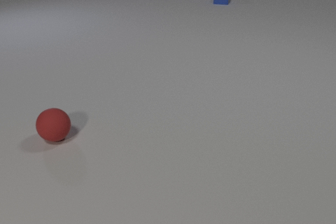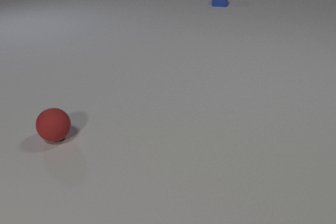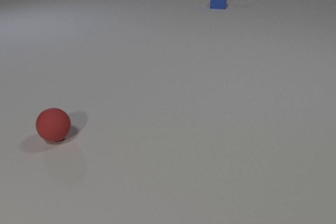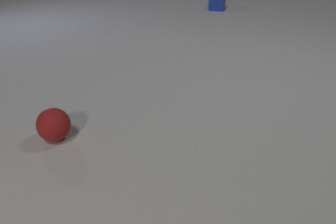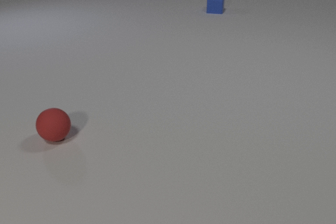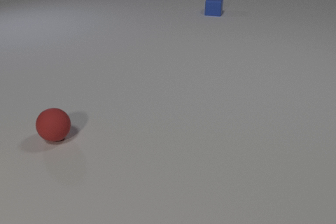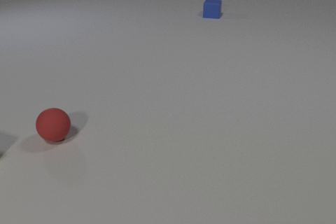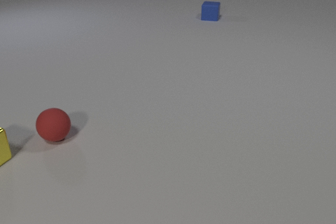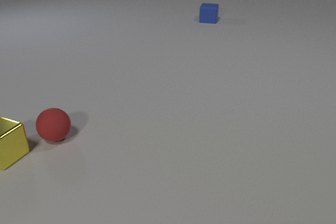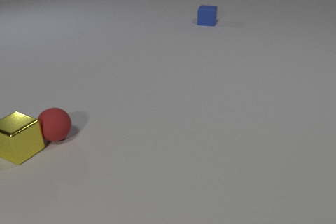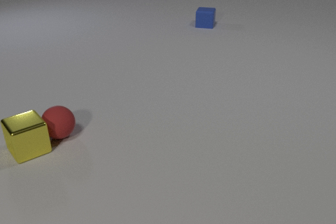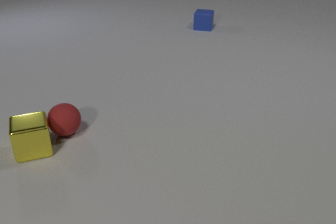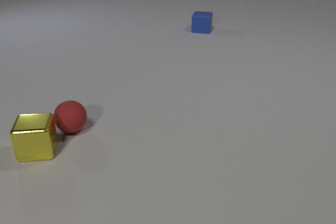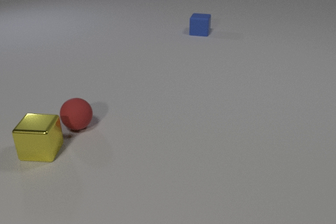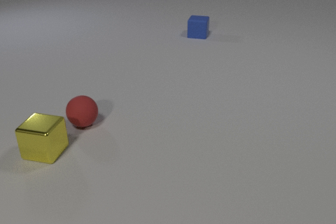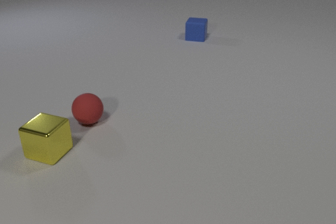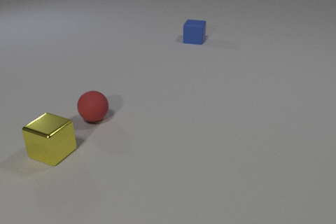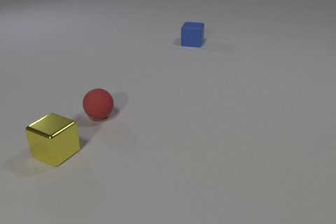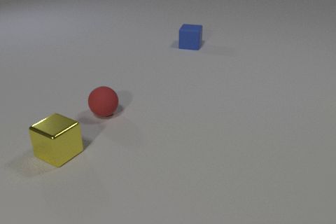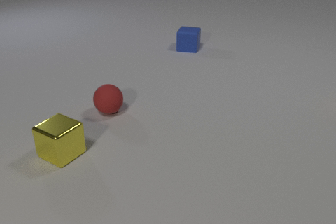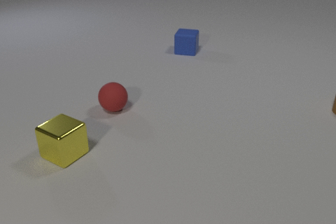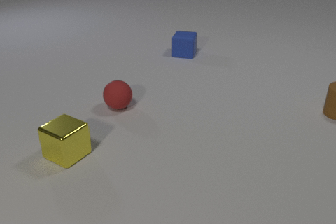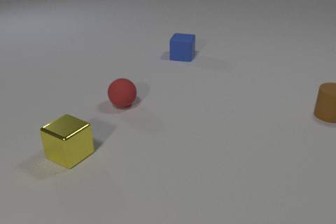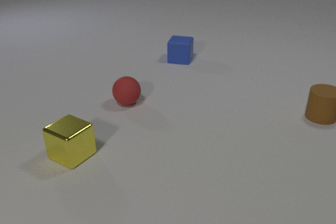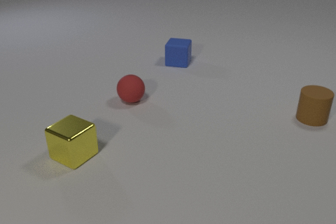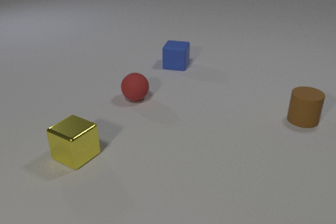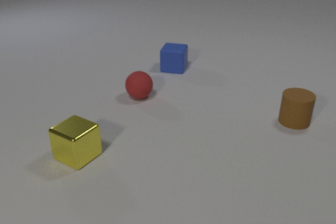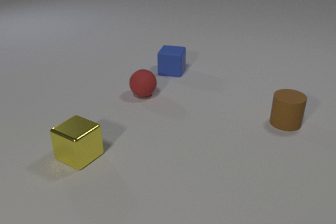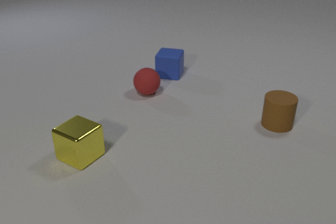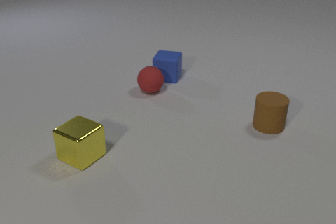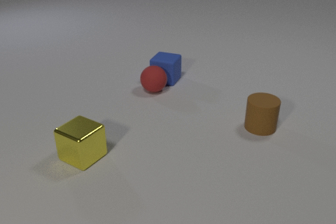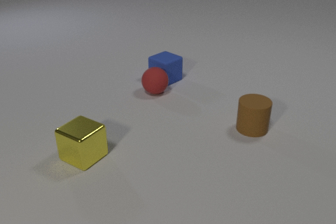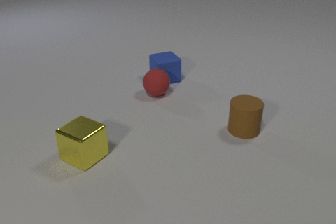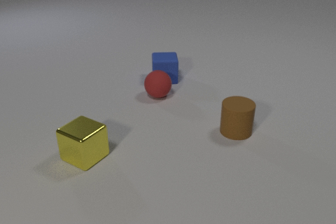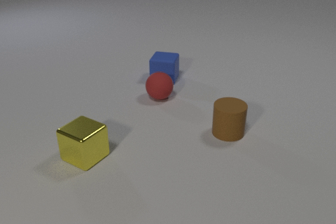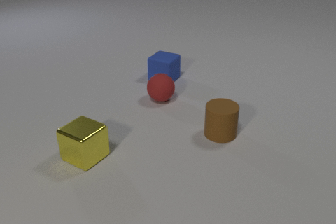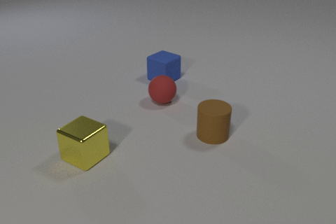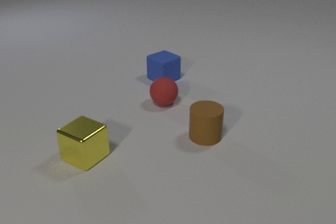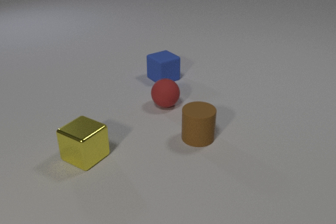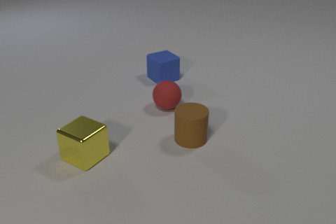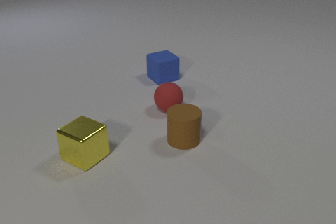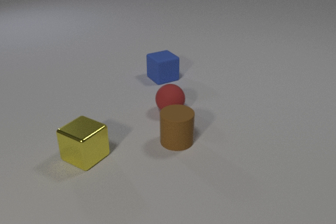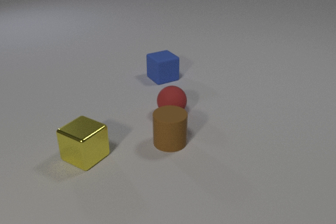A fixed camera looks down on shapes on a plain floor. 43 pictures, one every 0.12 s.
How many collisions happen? 2.
How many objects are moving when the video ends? 2.
What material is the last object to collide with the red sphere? rubber.
0.00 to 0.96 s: The yellow metal cube comes in at the left edge, slides to the right. The blue rubber cube slides toward the camera.
0.96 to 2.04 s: The yellow metal cube slides to the right, spins so that its near face slides to the left, clockwise seen from above. The red rubber sphere rolls to the right and away from the camera. The blue rubber cube slides toward the camera. The yellow metal cube and the red rubber sphere collide.
2.04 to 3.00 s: The yellow metal cube slides to the right and toward the camera. The red rubber sphere rolls to the right and away from the camera. The brown rubber cylinder comes in at the right edge, slides to the left and toward the camera. The blue rubber cube slides toward the camera.
3.00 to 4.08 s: The yellow metal cube slides to the right. The red rubber sphere rolls to the right. The brown rubber cylinder slides to the left and toward the camera. The blue rubber cube slides toward the camera, spins clockwise seen from above by about 90 degrees, its near face sliding to the left. The red rubber sphere and the blue rubber cube collide.
4.08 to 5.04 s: The red rubber sphere rolls toward the camera. The brown rubber cylinder slides to the left. The blue rubber cube spins clockwise seen from above by about 45 degrees, its near face sliding to the left.
